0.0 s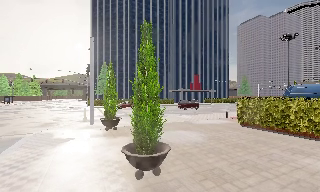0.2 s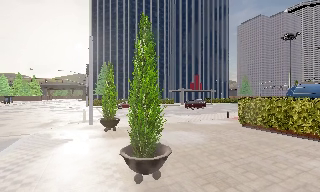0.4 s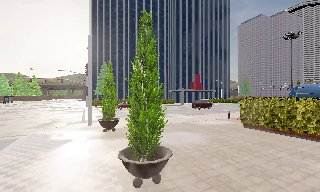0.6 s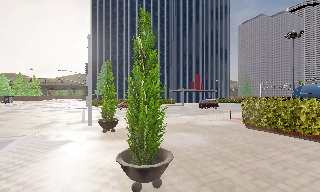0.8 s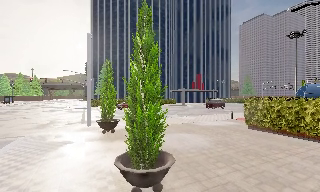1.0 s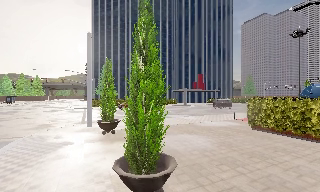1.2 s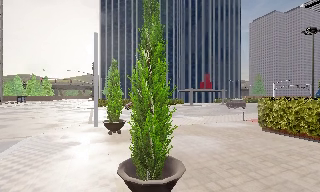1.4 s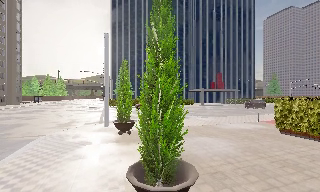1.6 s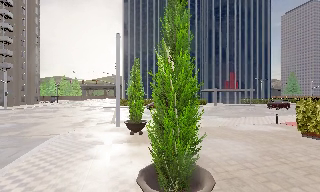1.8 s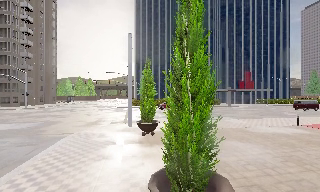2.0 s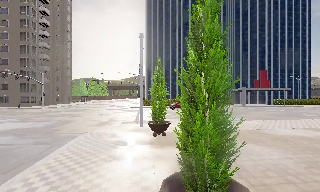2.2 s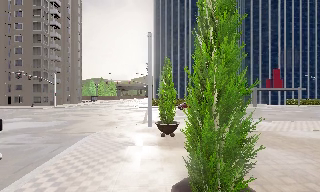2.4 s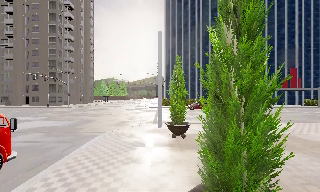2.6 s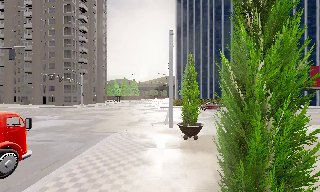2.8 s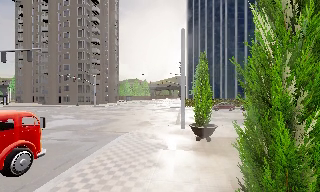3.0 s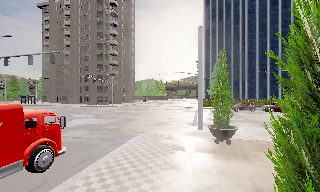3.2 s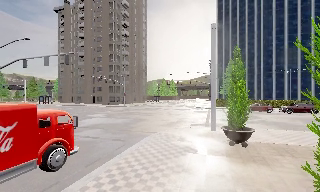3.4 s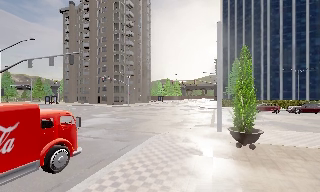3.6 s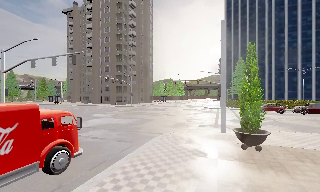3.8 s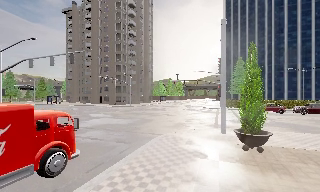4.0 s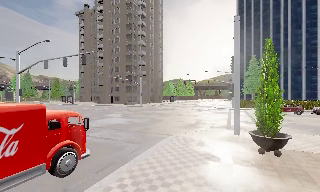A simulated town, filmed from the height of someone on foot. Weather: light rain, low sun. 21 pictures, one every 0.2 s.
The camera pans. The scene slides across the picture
to the right.
The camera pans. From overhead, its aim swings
counterclockwise.
0.0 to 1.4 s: The camera travels forward, about 1.5 m, so what stands in front looms larger.
1.4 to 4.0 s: The scene slides to the right, as the camera pans about 40 degrees to its left. It travels forward, about 2.5 m.
The film runs forward here.
